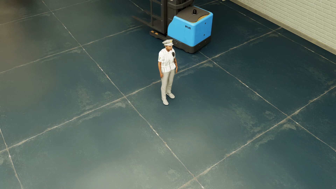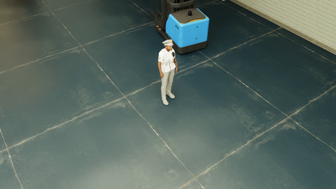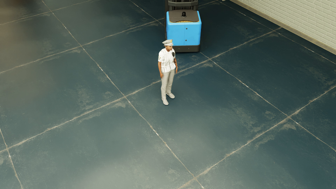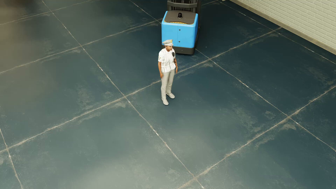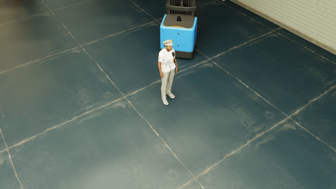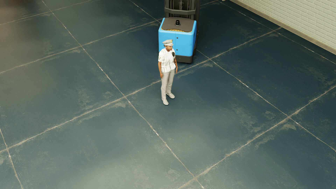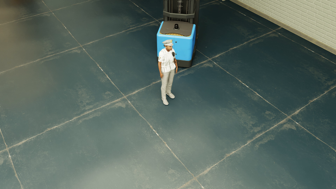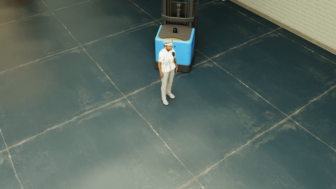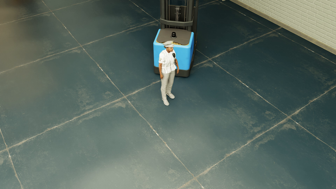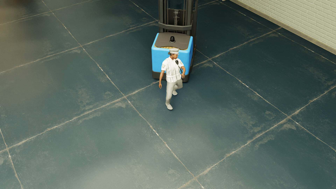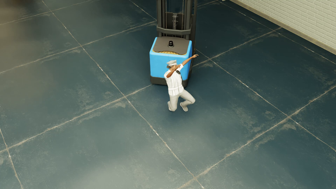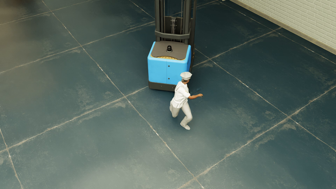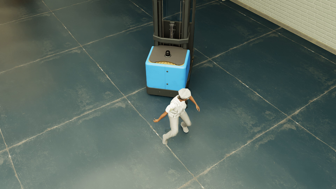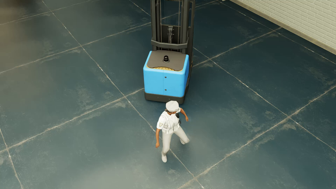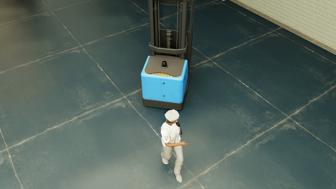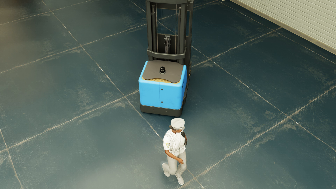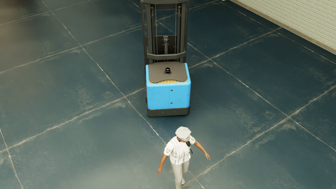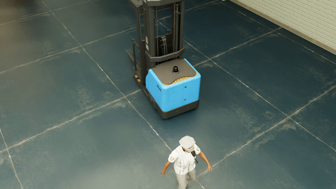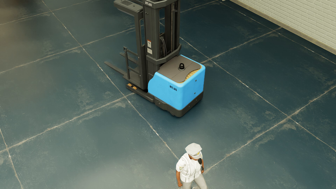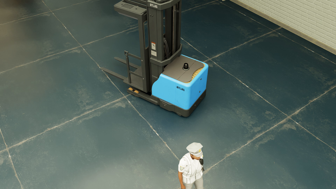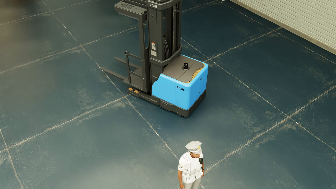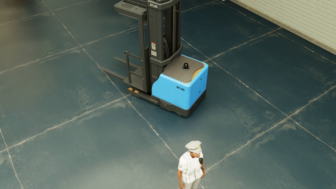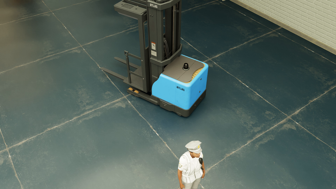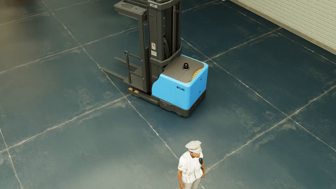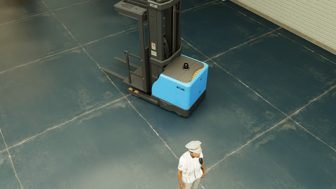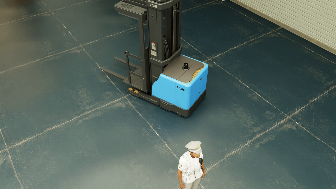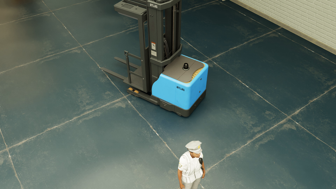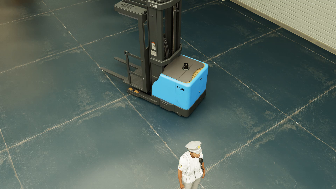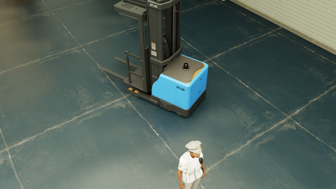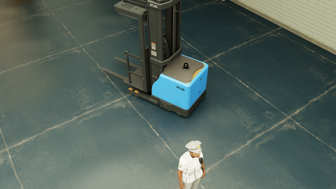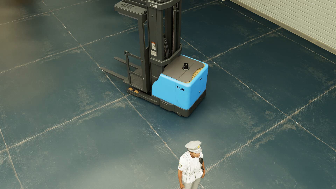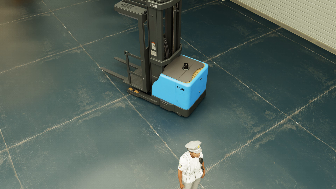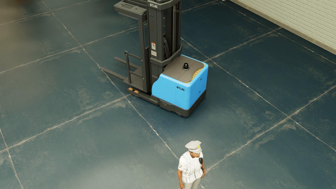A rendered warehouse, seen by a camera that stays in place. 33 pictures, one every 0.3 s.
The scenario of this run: Near miss between a forklift and a person.
